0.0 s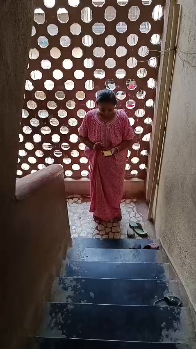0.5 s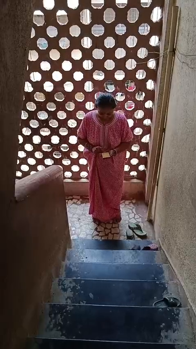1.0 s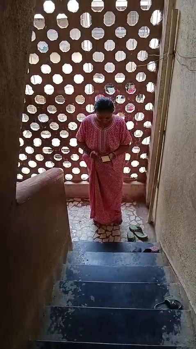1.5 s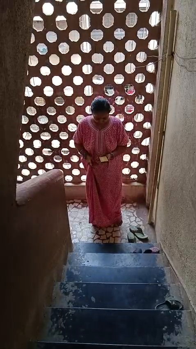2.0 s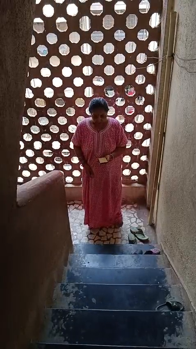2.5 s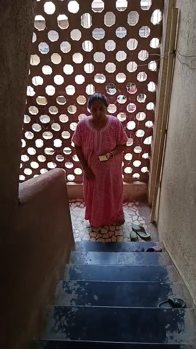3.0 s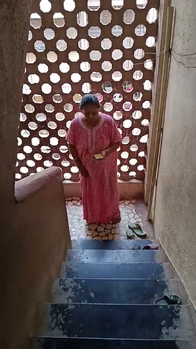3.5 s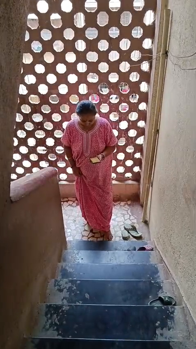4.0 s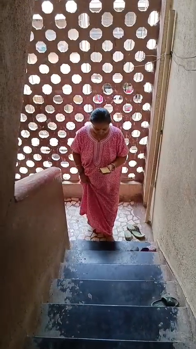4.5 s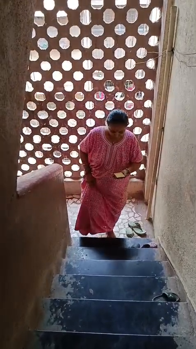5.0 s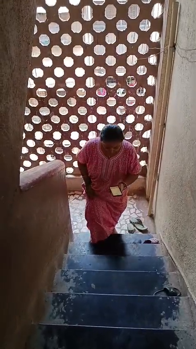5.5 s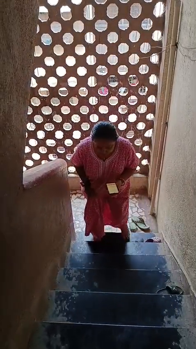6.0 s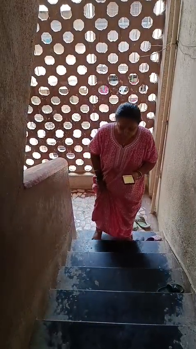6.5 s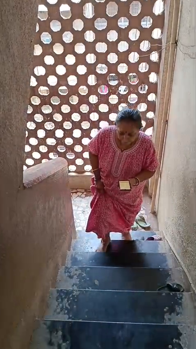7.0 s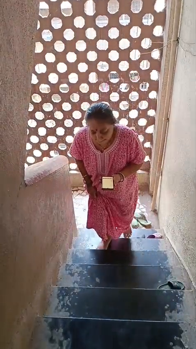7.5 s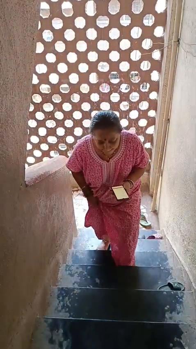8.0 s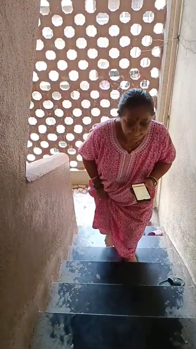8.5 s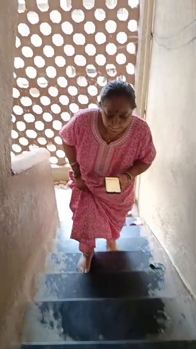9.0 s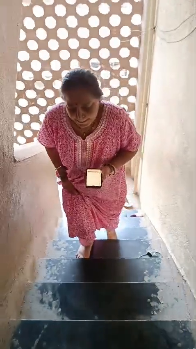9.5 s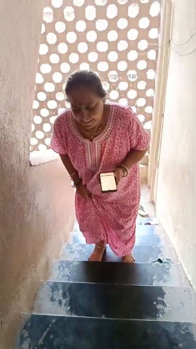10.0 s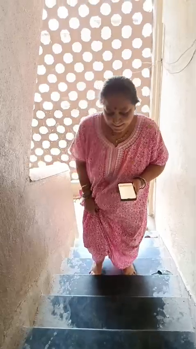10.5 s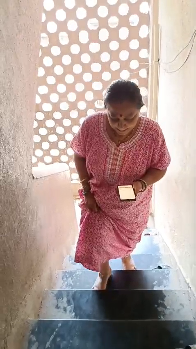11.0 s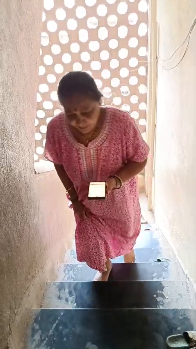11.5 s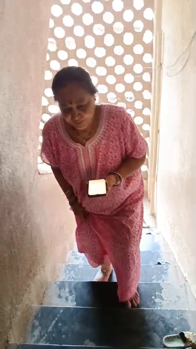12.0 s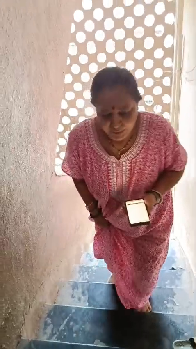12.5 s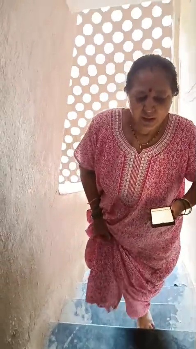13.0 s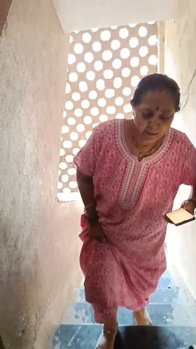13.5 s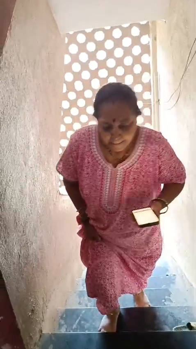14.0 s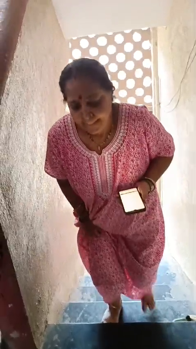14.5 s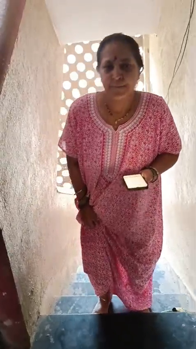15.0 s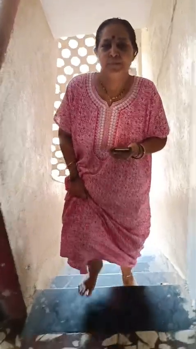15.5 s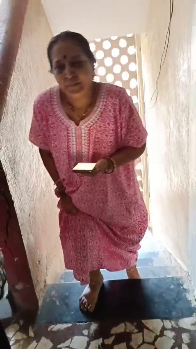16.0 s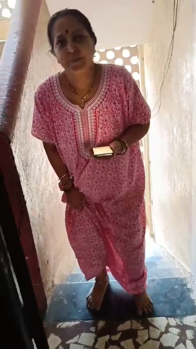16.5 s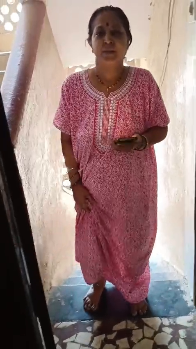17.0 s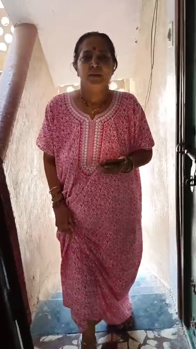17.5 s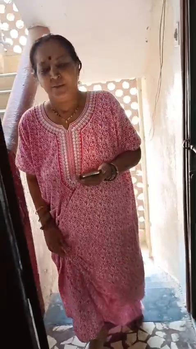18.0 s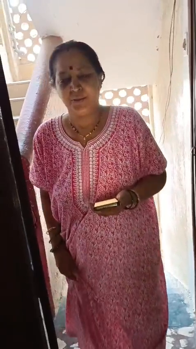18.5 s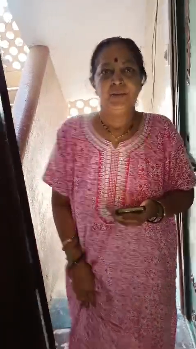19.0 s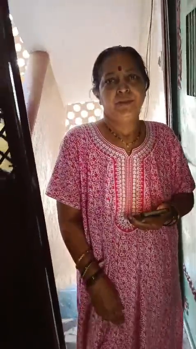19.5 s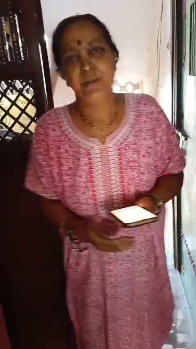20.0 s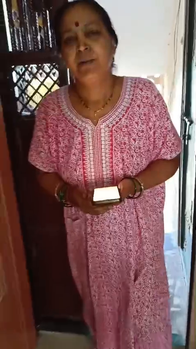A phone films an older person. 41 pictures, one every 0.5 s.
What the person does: Climbing stairs.
